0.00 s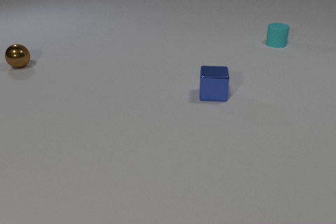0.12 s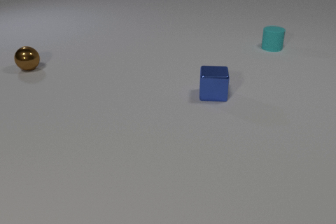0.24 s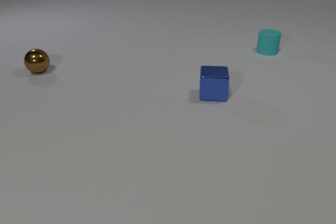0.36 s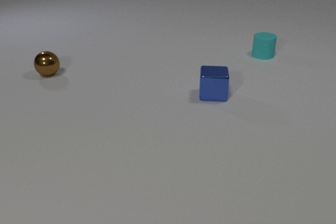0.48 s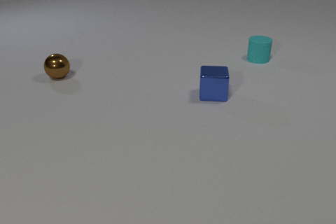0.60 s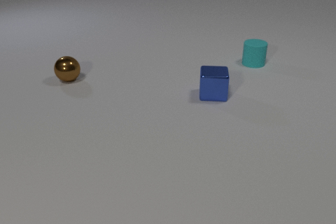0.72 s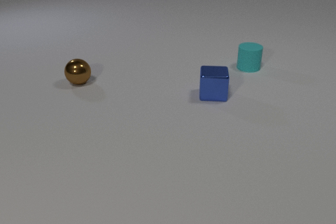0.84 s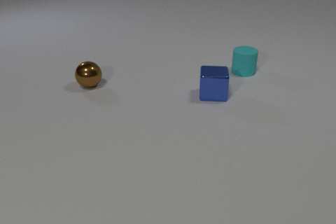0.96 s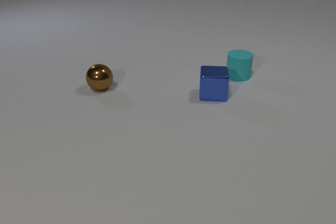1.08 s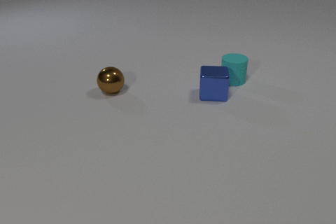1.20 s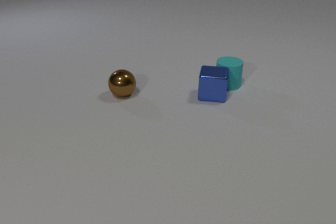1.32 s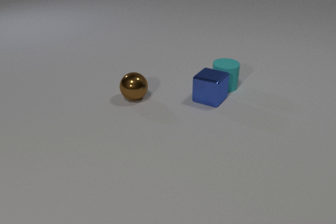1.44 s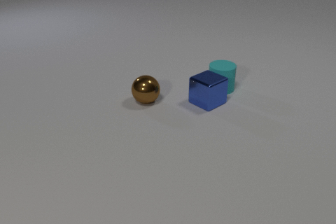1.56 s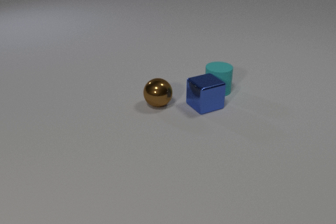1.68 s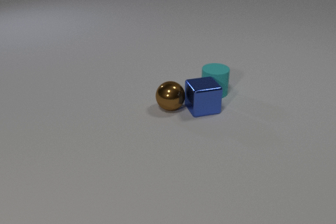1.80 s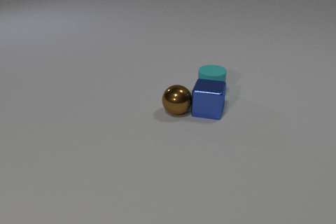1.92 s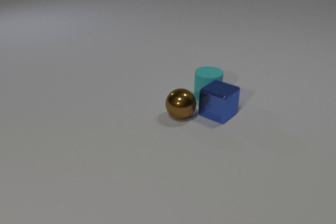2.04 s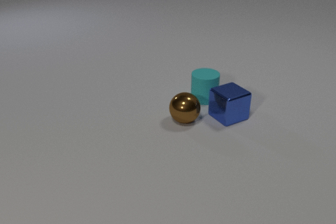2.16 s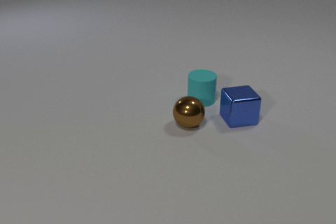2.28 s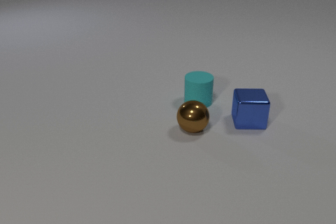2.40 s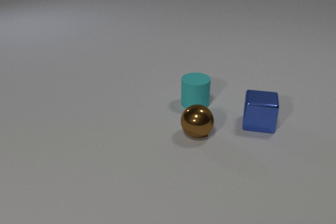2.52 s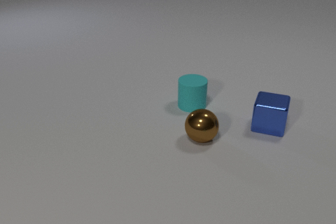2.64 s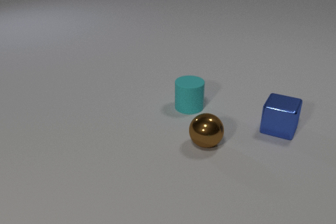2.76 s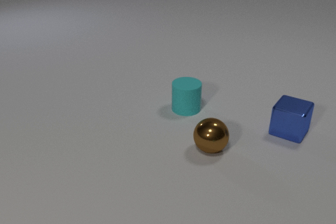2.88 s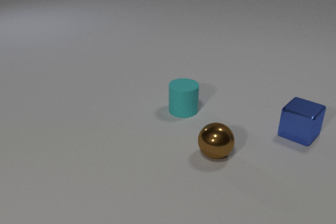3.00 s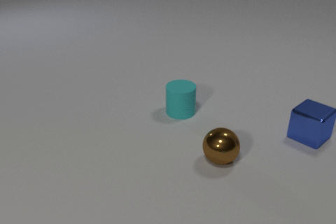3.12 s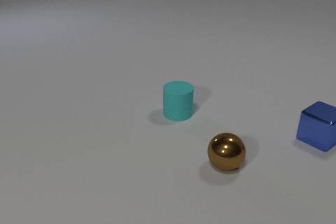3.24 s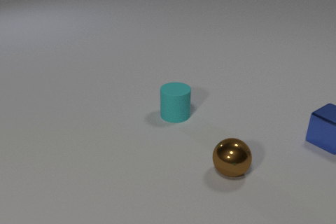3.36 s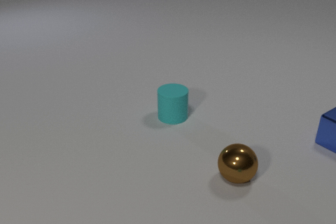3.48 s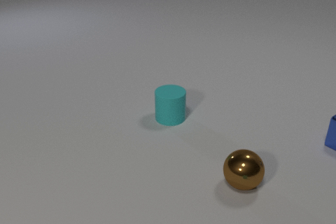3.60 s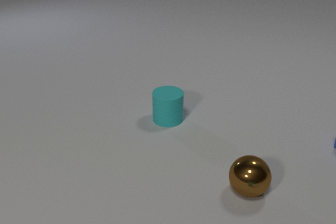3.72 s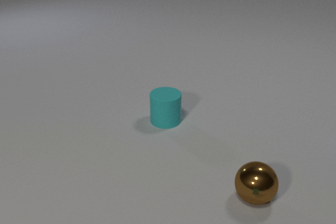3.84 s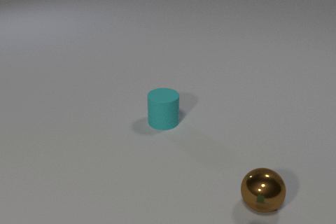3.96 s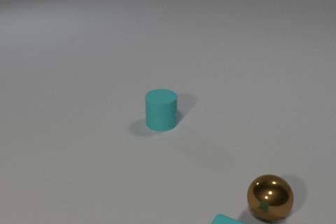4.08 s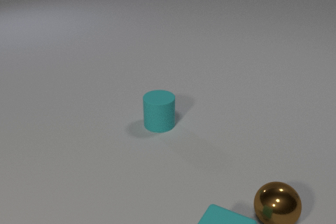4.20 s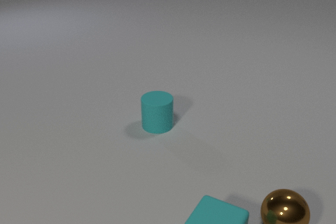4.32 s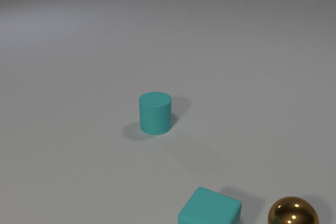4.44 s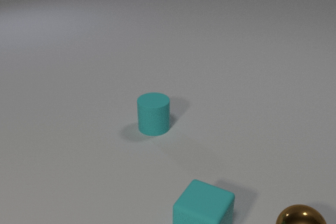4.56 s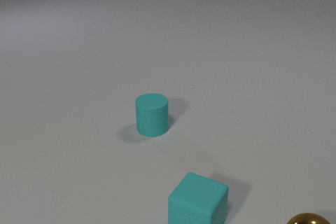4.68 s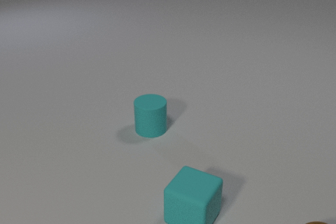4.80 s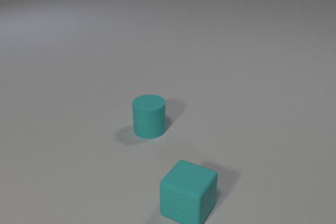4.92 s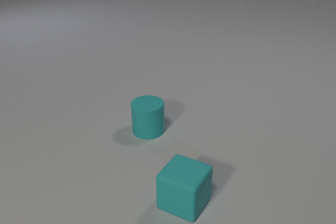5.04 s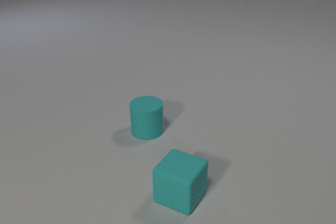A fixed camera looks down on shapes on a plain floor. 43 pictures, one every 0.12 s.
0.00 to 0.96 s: The cyan rubber cylinder slides toward the camera. The brown metal sphere rolls toward the camera and to the right.
0.96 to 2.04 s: The cyan rubber cylinder slides toward the camera and to the left. The blue metal cube slides toward the camera, spins clockwise seen from above by about 135 degrees, its near face sliding to the left. The brown metal sphere rolls to the right and toward the camera. The cyan rubber cylinder and the blue metal cube collide. The blue metal cube and the brown metal sphere collide.
2.04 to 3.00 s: The cyan rubber cylinder slides toward the camera and to the left. The blue metal cube slides to the right, spins so that its near face slides to the left, clockwise seen from above. The brown metal sphere rolls toward the camera and to the right.
3.00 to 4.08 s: The cyan rubber cylinder slides toward the camera and to the left. The blue metal cube slides to the right, leaves at the right edge. The cyan rubber cube comes in at the bottom edge, slides away from the camera and to the left. The brown metal sphere rolls toward the camera and to the right.
4.08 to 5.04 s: The cyan rubber cylinder slides toward the camera and to the left. The cyan rubber cube slides away from the camera and to the left. The brown metal sphere rolls toward the camera and to the right, leaves at the bottom edge.
What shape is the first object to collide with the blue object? cylinder.
What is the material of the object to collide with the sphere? metal.
Are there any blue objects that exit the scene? yes.
